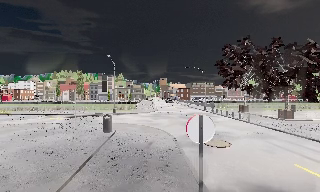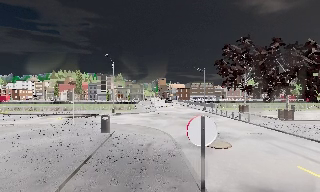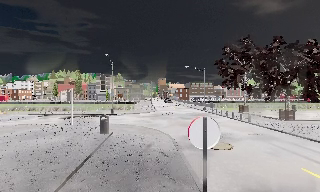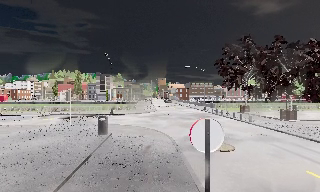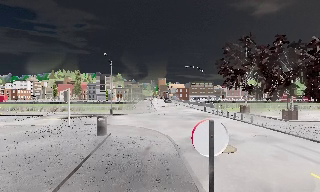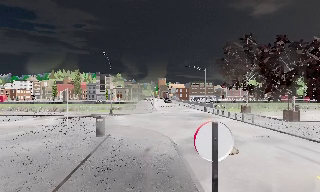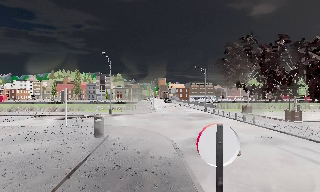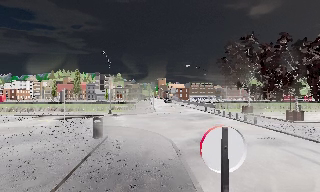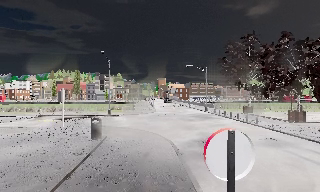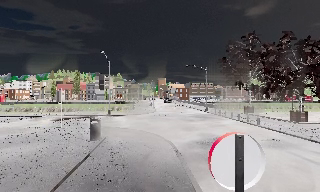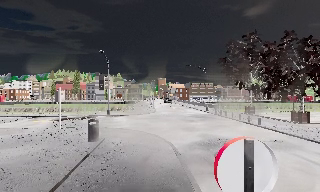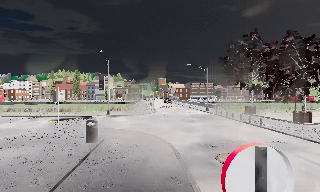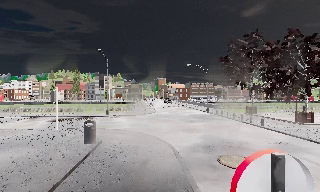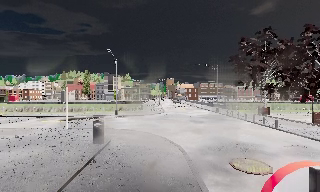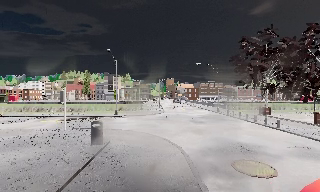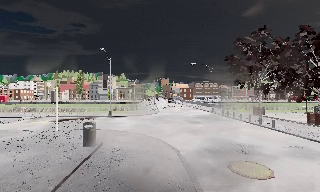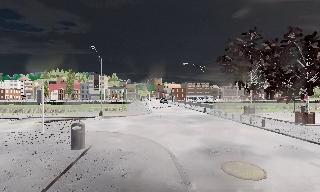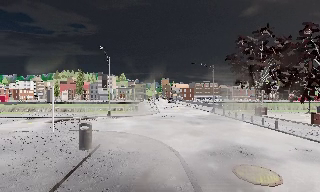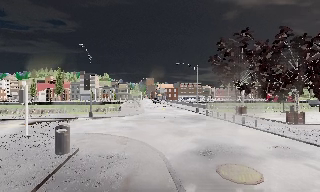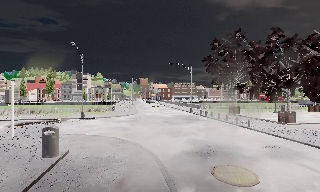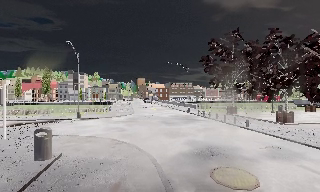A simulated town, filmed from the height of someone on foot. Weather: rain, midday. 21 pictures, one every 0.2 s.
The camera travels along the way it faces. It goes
forward.
0.0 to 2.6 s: The camera travels forward, about 2.5 m, so what stands in front looms larger.
2.6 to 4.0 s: The camera swings to its right by about 10 degrees, and the scene slides to the left. It travels forward, about 1.5 m, so what stands in front looms larger.
The film runs forward here.
